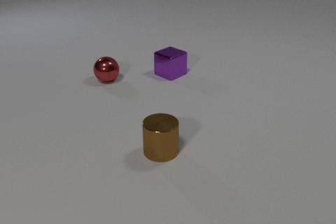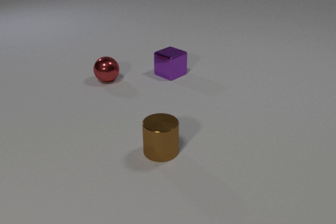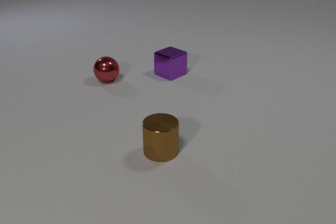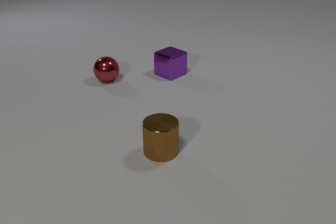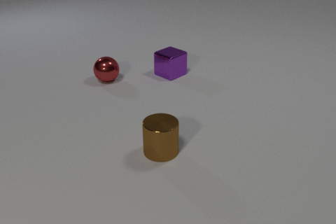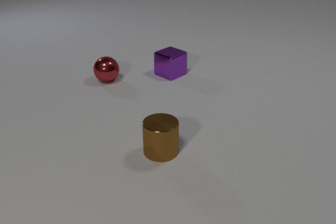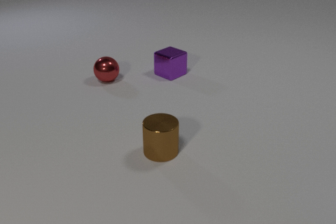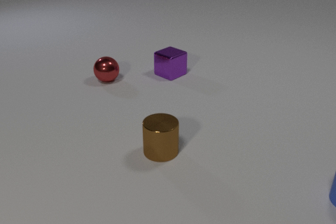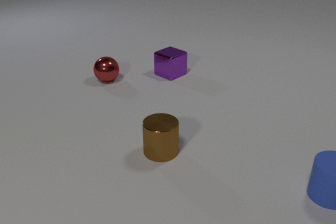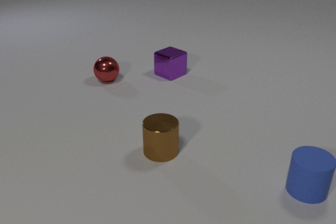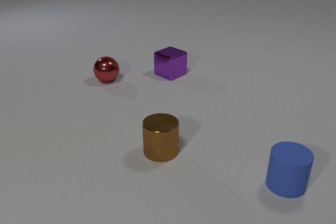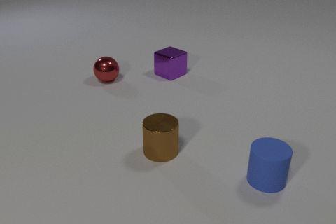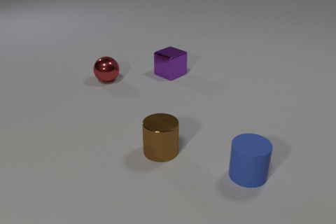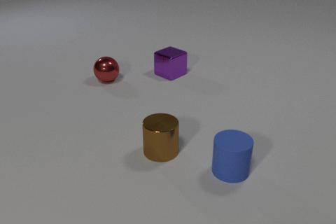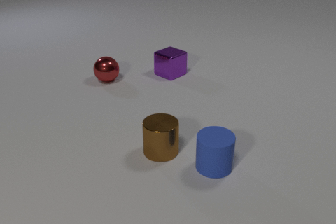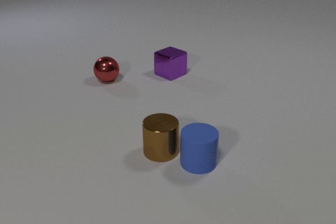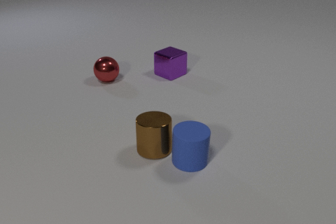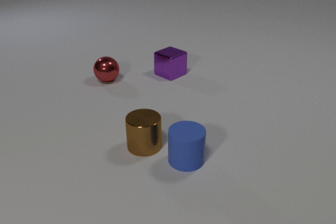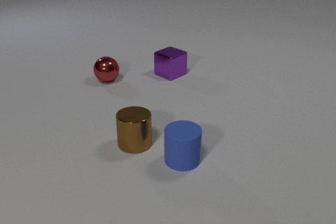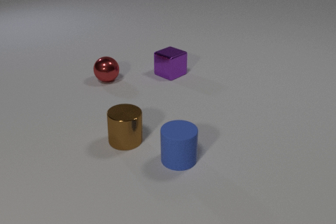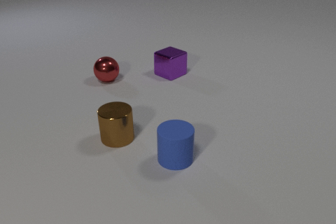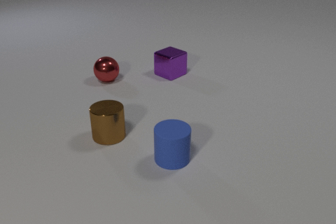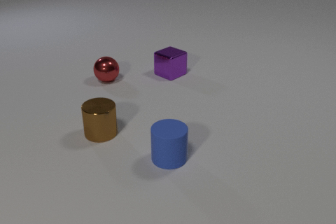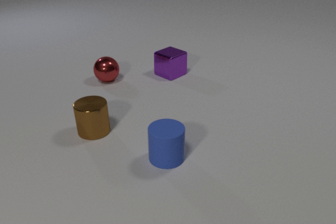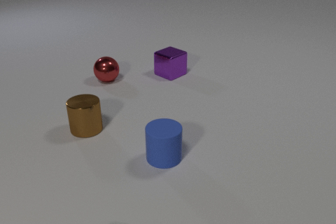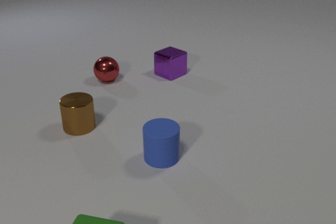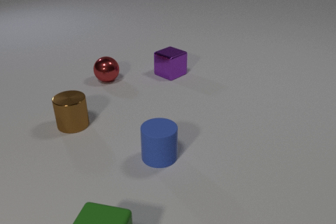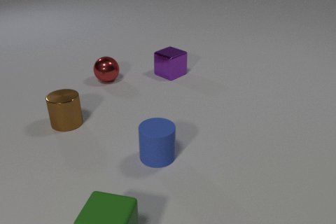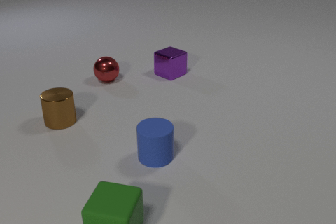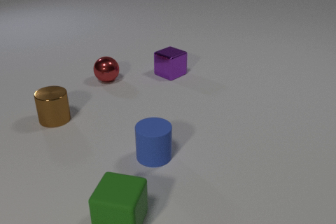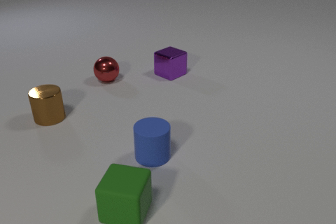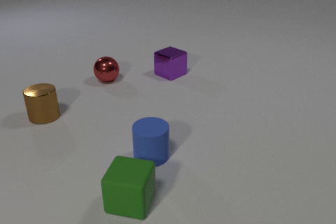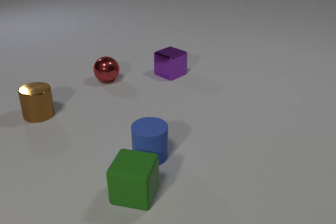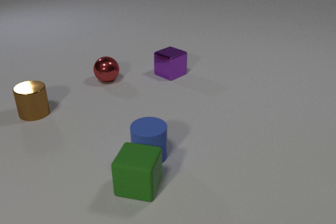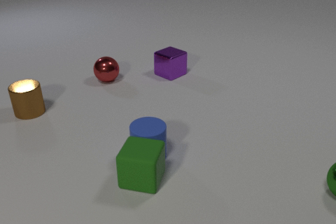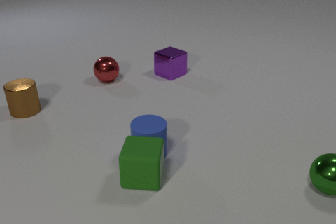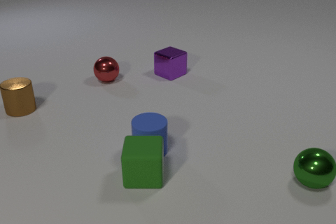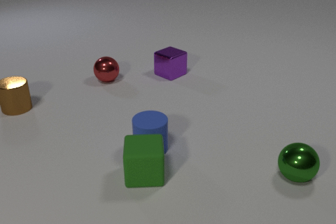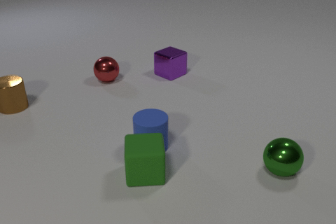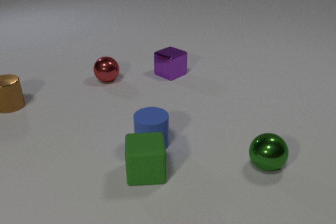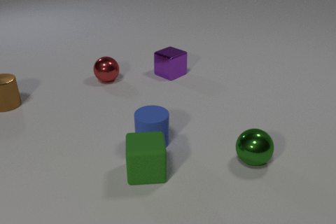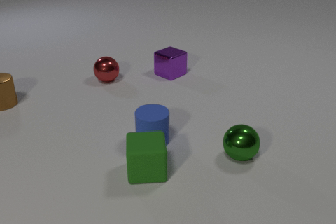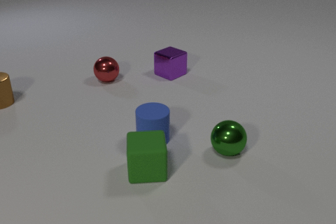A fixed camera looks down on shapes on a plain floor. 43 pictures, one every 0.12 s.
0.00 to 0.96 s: The blue rubber cylinder comes in at the right edge, slides to the left.
0.96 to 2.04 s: The blue rubber cylinder slides to the left. The brown metal cylinder slides to the left and away from the camera. The blue rubber cylinder and the brown metal cylinder collide.
2.04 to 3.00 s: The blue rubber cylinder slides to the left. The brown metal cylinder slides to the left and away from the camera. The green rubber cube comes in at the bottom edge, slides away from the camera.
3.00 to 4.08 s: The blue rubber cylinder slides to the left. The brown metal cylinder slides to the left and away from the camera. The green rubber cube slides away from the camera. The green metal sphere comes in at the right edge. The blue rubber cylinder and the green rubber cube collide.
4.08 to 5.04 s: The blue rubber cylinder slides away from the camera. The brown metal cylinder slides away from the camera and to the left. The green rubber cube slides away from the camera. The green metal sphere rolls to the left.
What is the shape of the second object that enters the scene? cube.
Are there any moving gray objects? no.
How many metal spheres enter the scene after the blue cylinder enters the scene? 1.
